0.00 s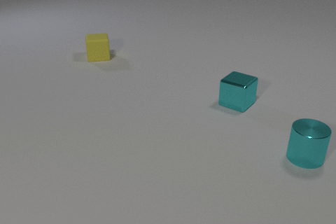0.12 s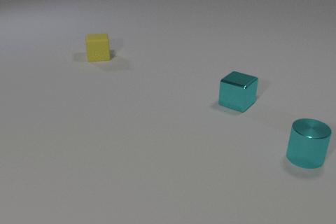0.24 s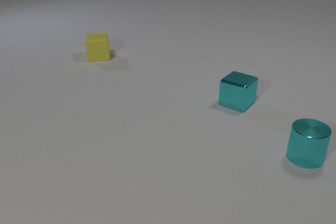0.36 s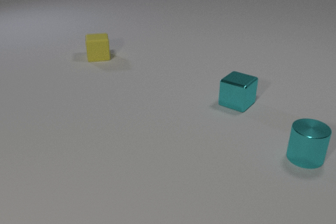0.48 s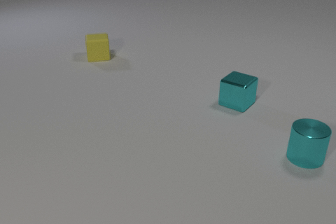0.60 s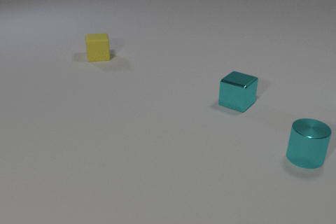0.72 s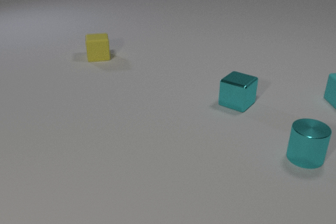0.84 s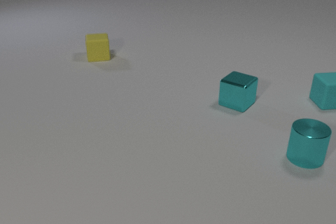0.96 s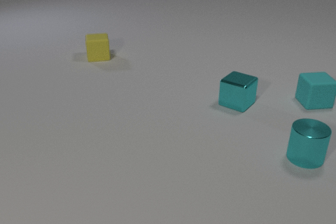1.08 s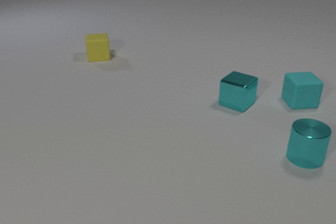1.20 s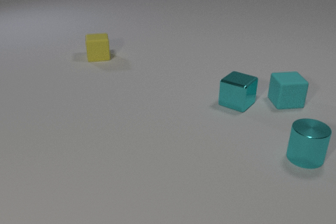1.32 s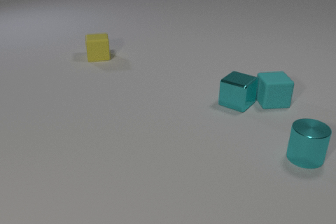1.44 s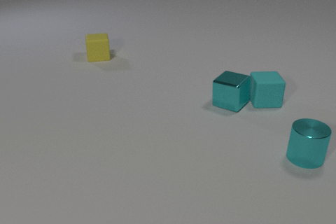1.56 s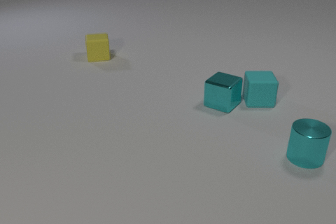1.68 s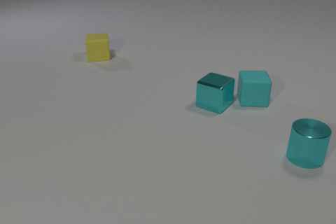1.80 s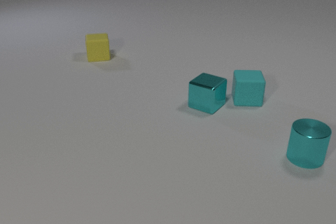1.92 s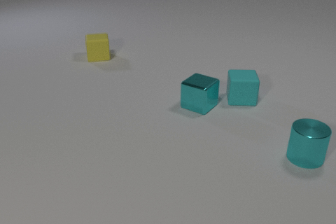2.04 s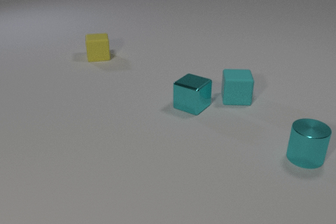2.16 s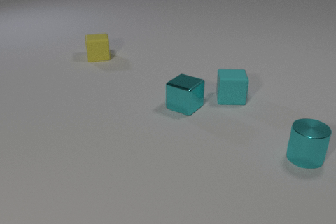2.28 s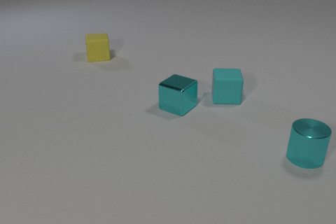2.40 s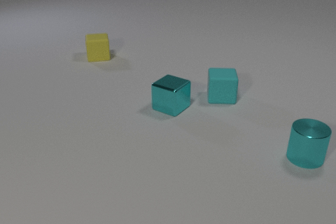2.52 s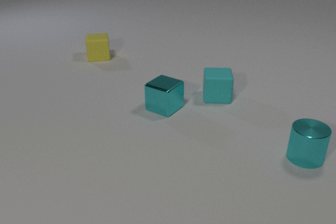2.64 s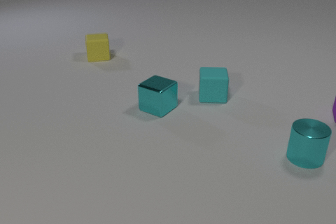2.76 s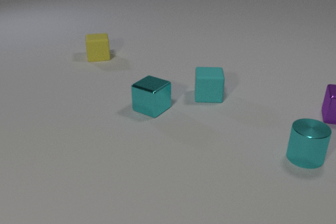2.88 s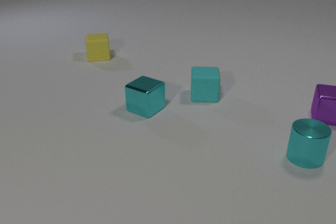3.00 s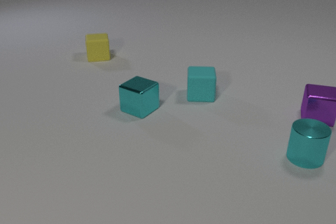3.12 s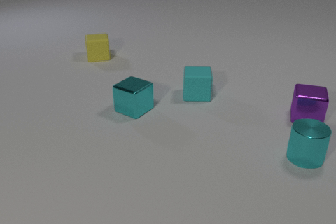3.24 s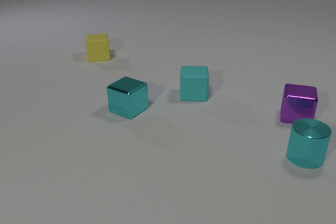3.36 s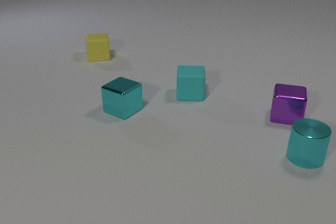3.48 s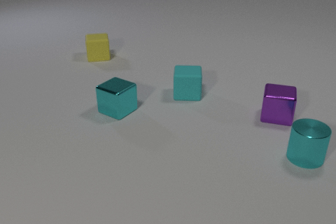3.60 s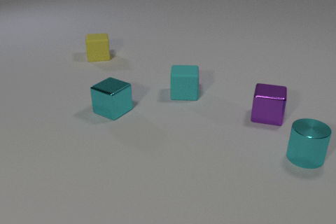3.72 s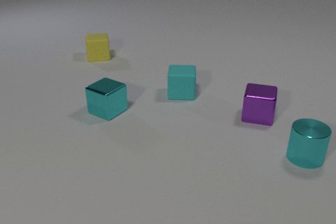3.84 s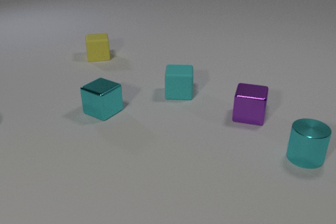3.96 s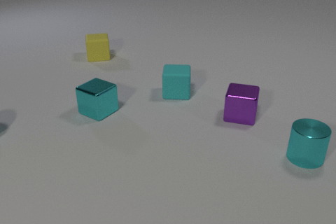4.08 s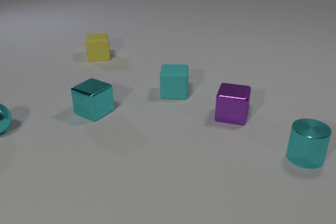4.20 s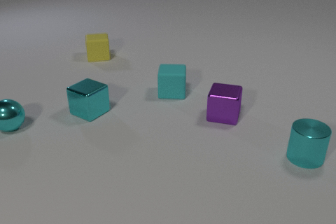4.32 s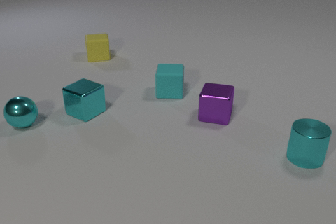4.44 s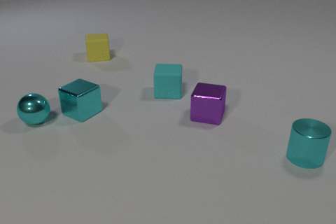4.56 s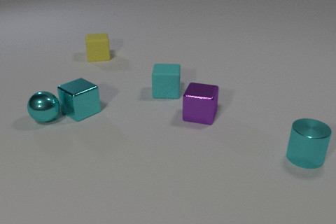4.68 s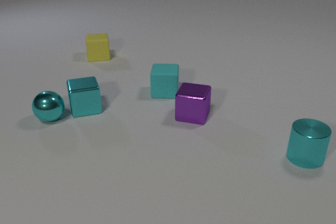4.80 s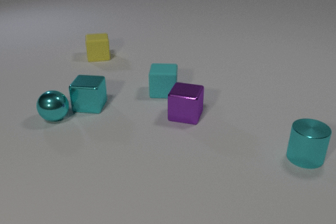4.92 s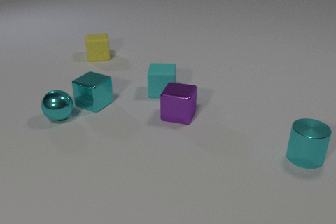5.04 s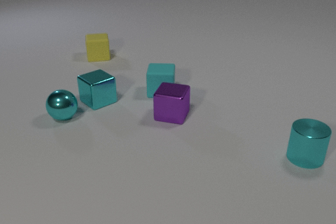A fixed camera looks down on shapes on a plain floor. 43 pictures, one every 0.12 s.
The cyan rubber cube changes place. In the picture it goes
to the left.
The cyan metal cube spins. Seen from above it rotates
clockwise.
0.00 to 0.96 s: The cyan rubber cube comes in at the right edge, slides to the left and toward the camera.
0.96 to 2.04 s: The cyan rubber cube slides to the left. The cyan metal cube slides to the left. The cyan rubber cube and the cyan metal cube collide.
2.04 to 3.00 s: The cyan rubber cube slides to the left. The cyan metal cube slides to the left. The purple metal cube comes in at the right edge, slides to the left and toward the camera.
3.00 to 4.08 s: The cyan rubber cube slides to the left. The cyan metal cube slides to the left. The cyan metal sphere comes in at the left edge, rolls to the right. The purple metal cube slides to the left.
4.08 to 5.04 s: The cyan rubber cube slides to the left. The cyan metal cube slides away from the camera, spins clockwise seen from above by about 105 degrees, its near face sliding to the left. The cyan metal sphere rolls to the right. The purple metal cube slides to the left. The cyan metal cube and the cyan metal sphere collide.
What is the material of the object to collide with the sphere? metal.
What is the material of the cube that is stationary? rubber.
What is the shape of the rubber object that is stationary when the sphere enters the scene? cube.
